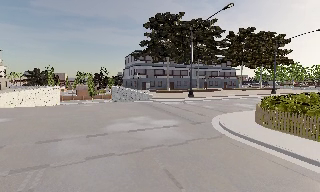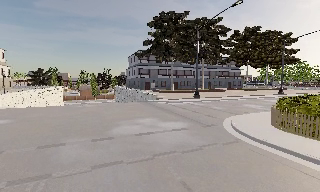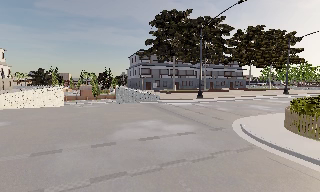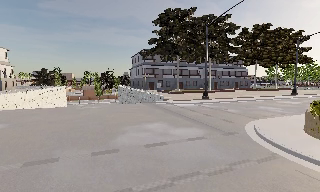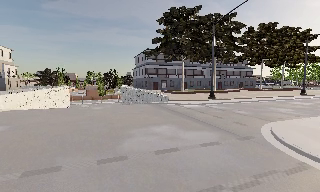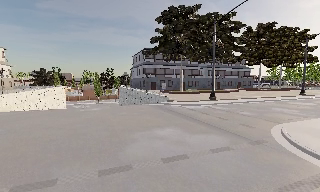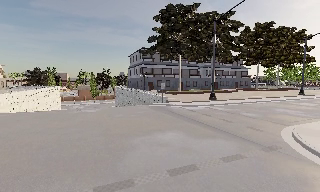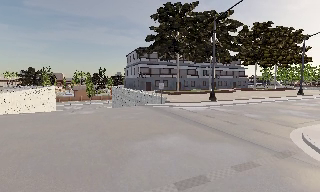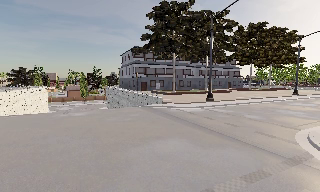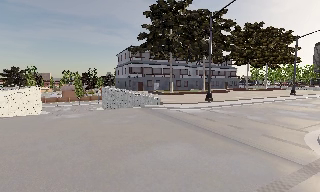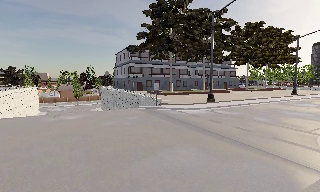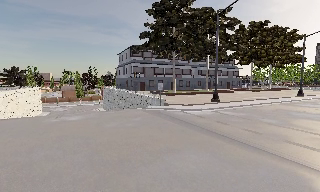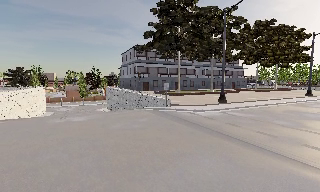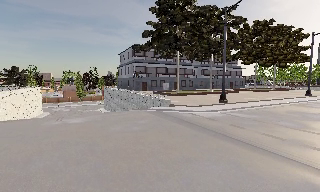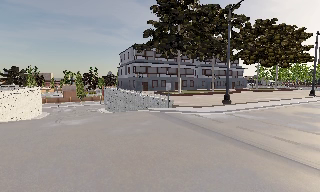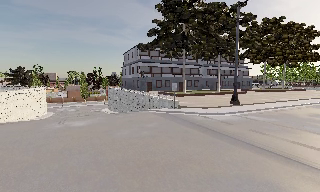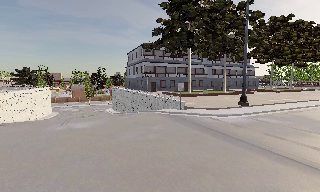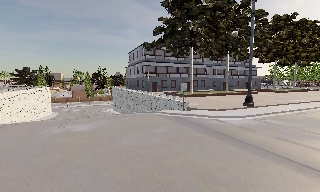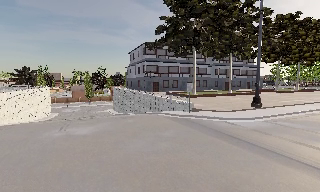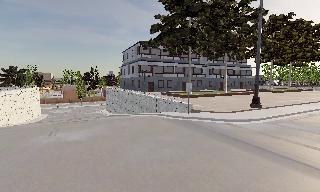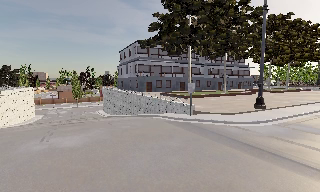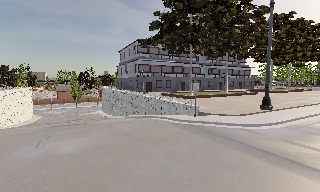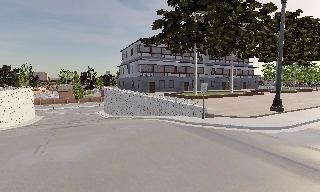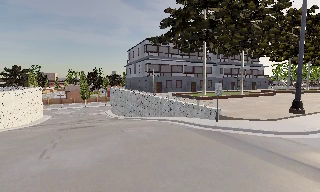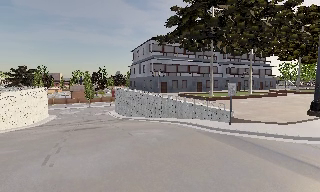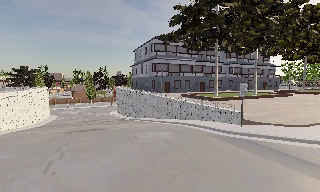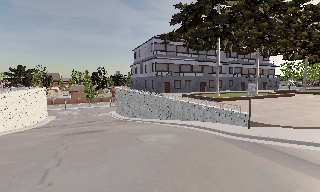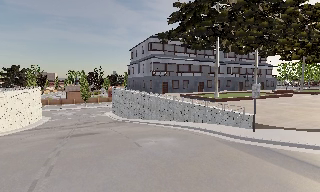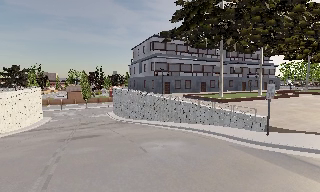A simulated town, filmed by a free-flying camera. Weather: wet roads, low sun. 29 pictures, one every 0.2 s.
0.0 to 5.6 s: The camera travels forward and to its left, about 18 m, so what stands in front looms larger.
The film runs forward here.
